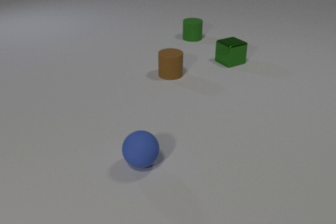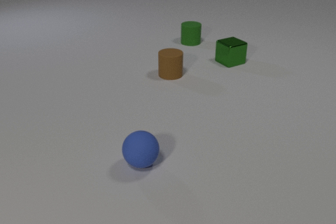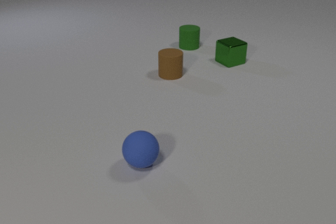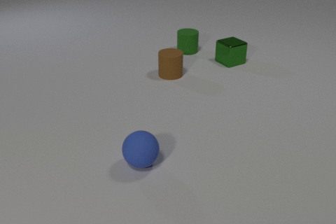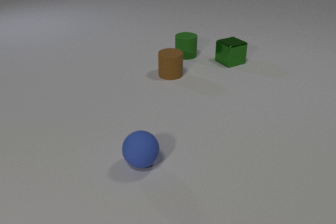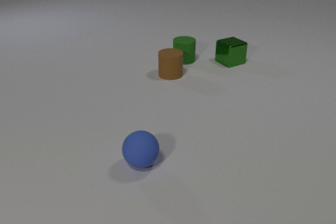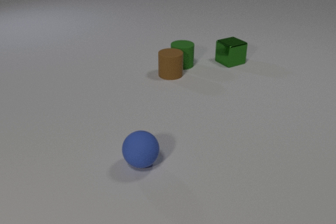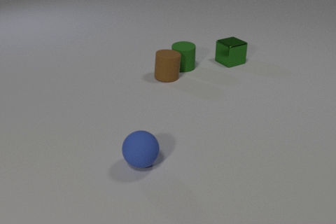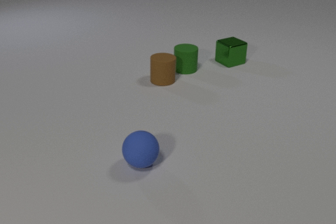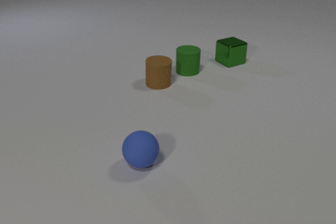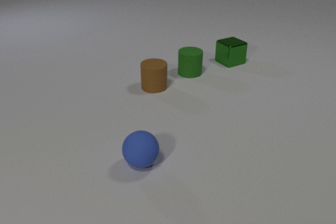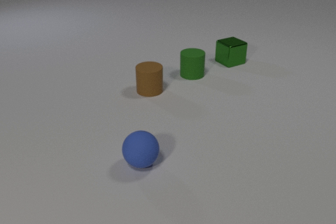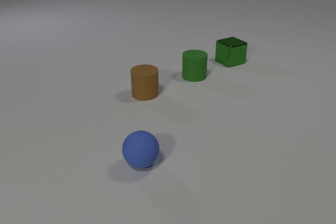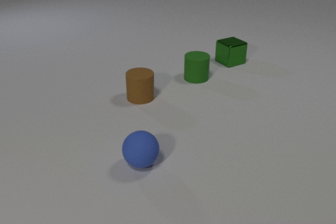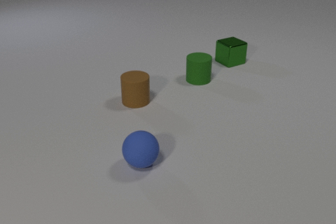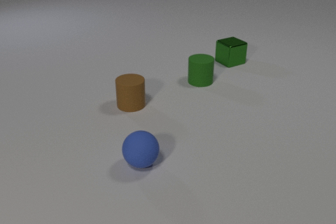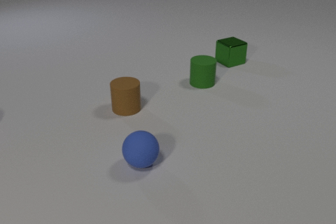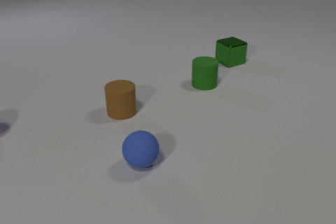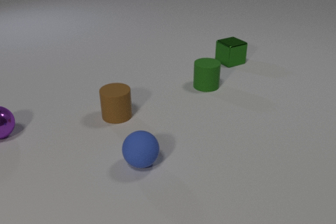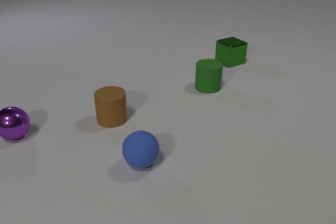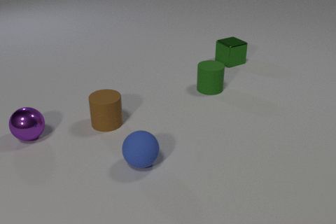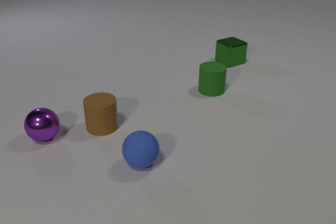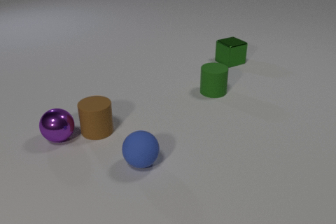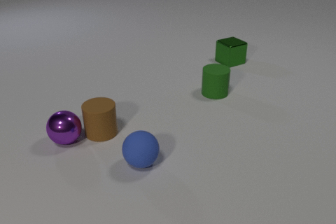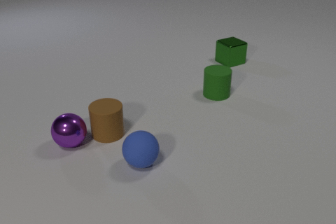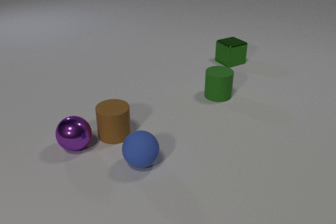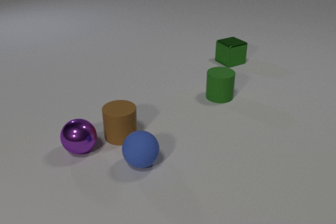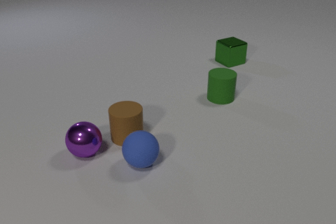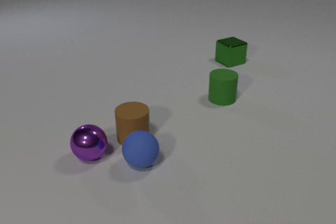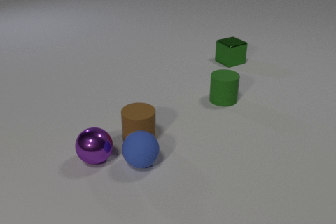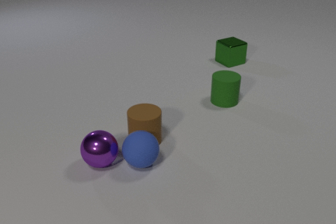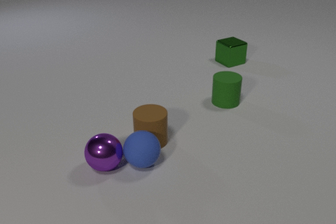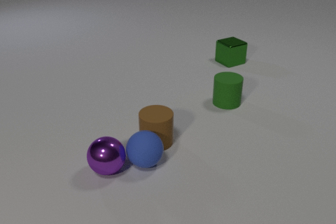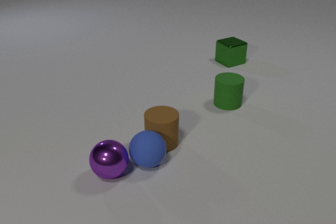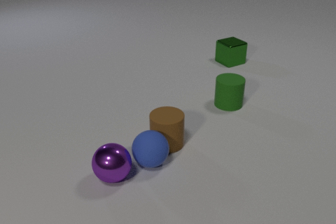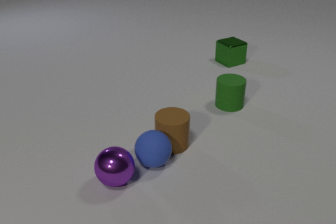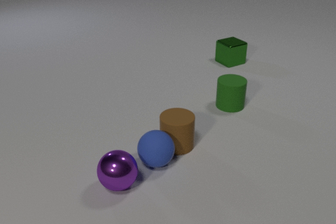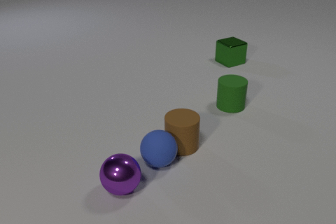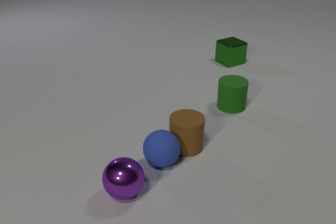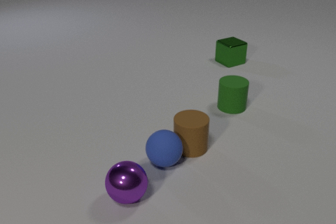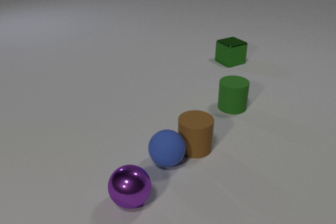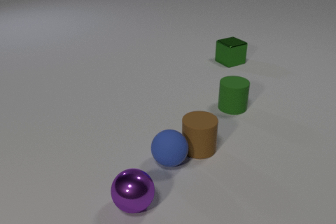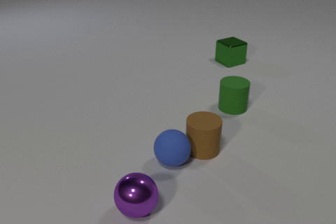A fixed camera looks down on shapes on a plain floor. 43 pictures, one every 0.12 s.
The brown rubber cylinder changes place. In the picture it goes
toward the camera.
The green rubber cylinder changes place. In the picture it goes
toward the camera.
0.00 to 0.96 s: The green rubber cylinder slides toward the camera. The brown rubber cylinder slides toward the camera and to the left. The green rubber cylinder and the brown rubber cylinder collide.
0.96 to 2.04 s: The green rubber cylinder slides toward the camera and to the right. The brown rubber cylinder slides toward the camera and to the left.
2.04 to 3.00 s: The green rubber cylinder slides toward the camera and to the right. The brown rubber cylinder slides toward the camera. The purple metal sphere rolls to the right and toward the camera. The brown rubber cylinder and the purple metal sphere collide.
3.00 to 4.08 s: The green rubber cylinder slides toward the camera and to the right. The brown rubber cylinder slides to the right. The purple metal sphere rolls toward the camera and to the right. The blue rubber sphere rolls to the right. The purple metal sphere and the blue rubber sphere collide.
4.08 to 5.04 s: The green rubber cylinder slides toward the camera. The brown rubber cylinder slides to the right. The purple metal sphere rolls toward the camera and to the right. The blue rubber sphere rolls to the right.
What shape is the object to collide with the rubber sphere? sphere.
How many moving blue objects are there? 1.
What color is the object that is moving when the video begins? green.
